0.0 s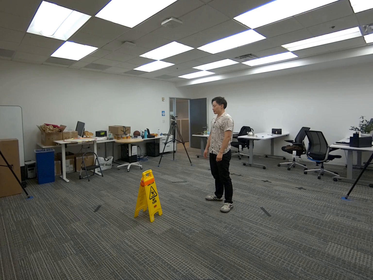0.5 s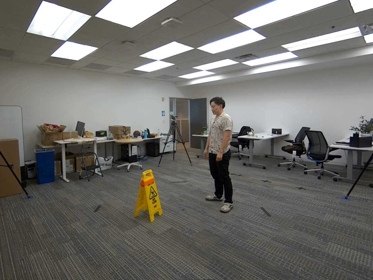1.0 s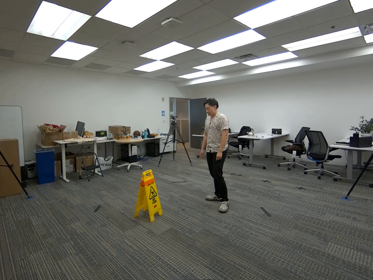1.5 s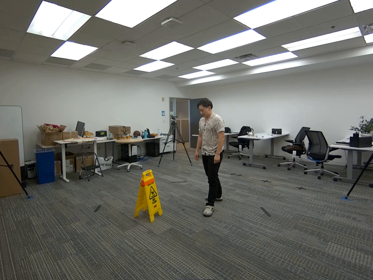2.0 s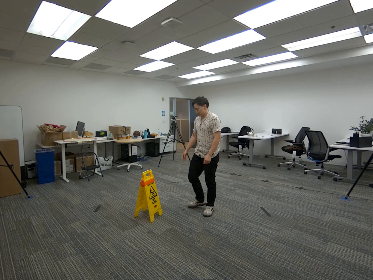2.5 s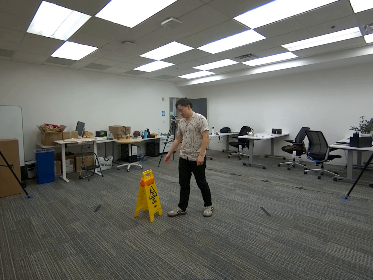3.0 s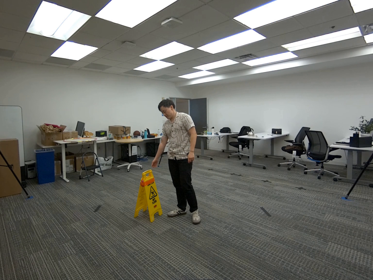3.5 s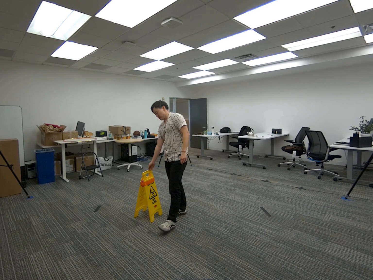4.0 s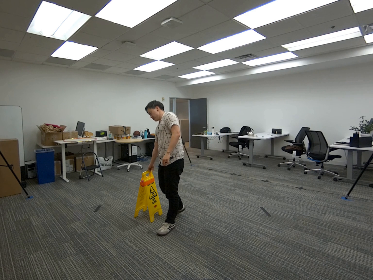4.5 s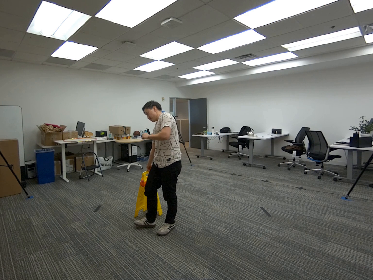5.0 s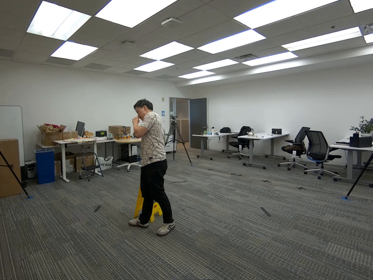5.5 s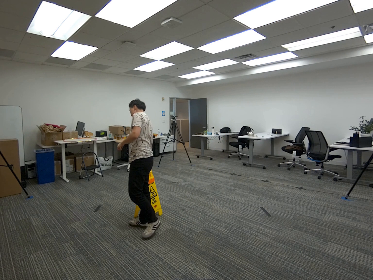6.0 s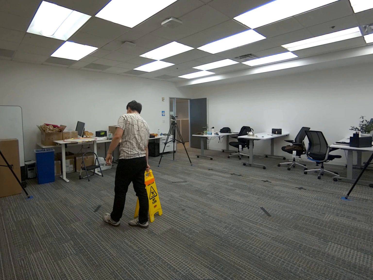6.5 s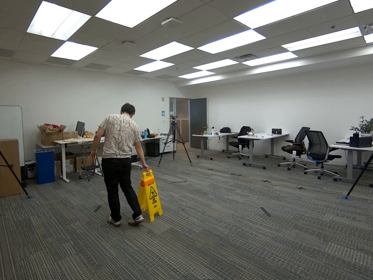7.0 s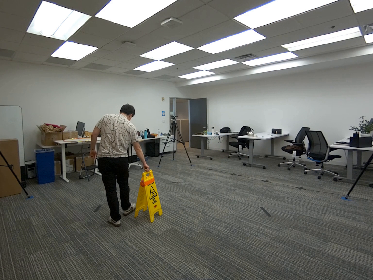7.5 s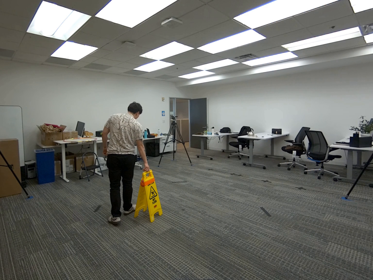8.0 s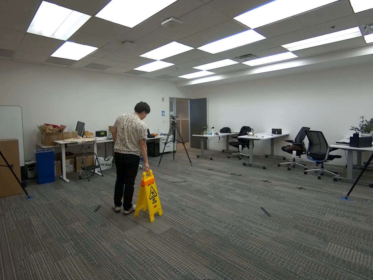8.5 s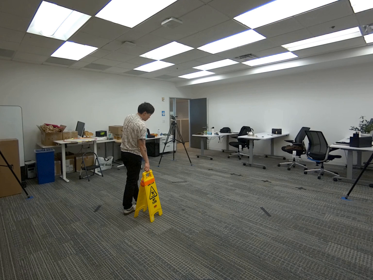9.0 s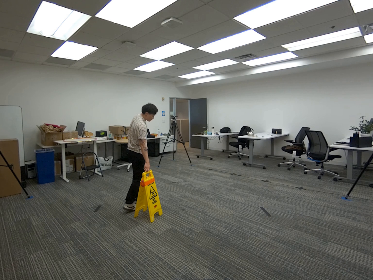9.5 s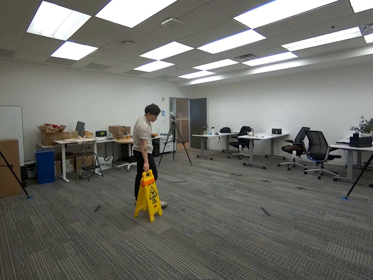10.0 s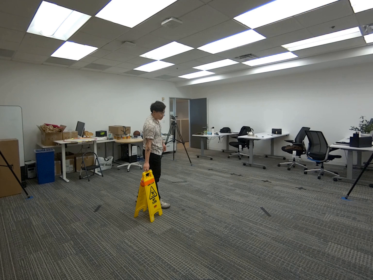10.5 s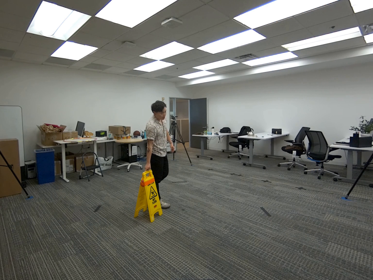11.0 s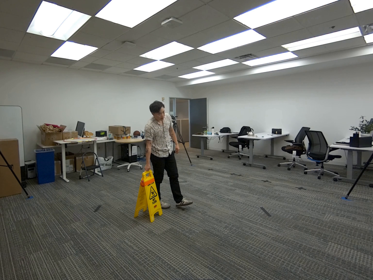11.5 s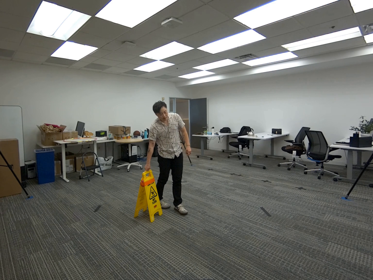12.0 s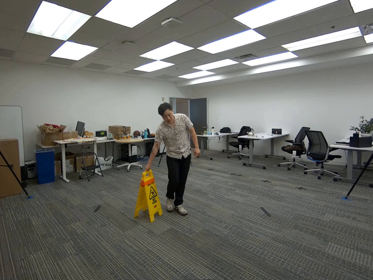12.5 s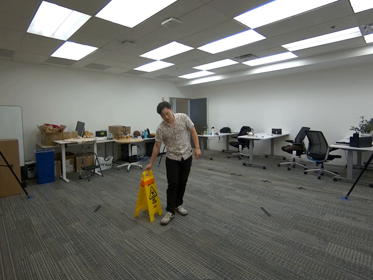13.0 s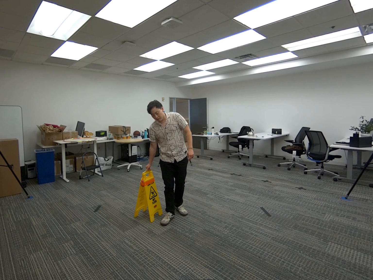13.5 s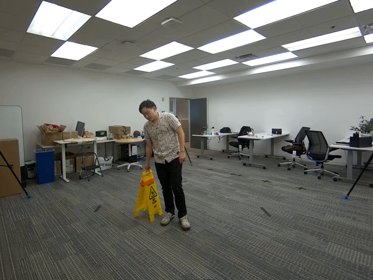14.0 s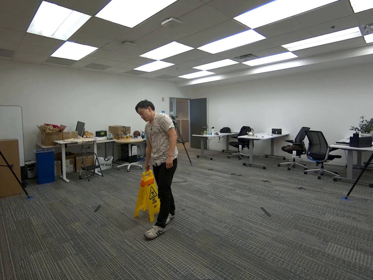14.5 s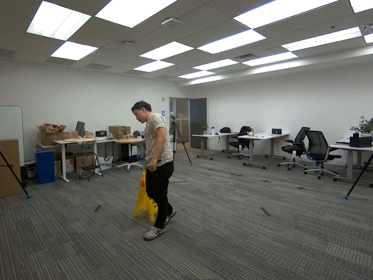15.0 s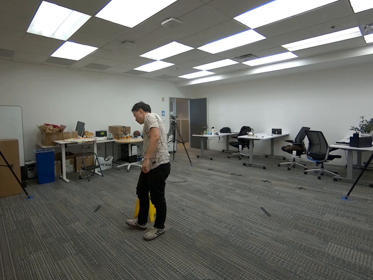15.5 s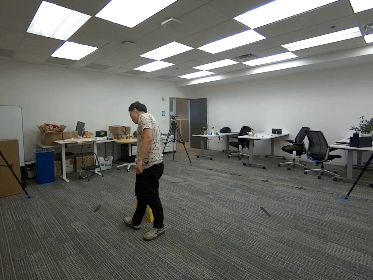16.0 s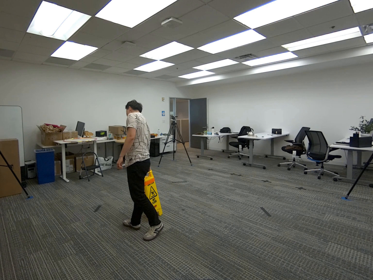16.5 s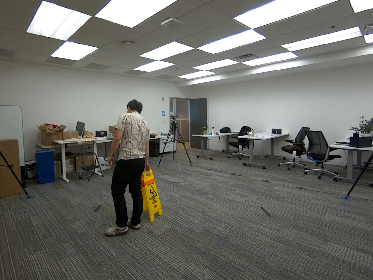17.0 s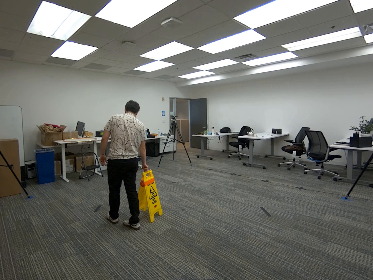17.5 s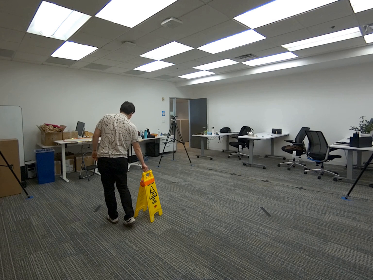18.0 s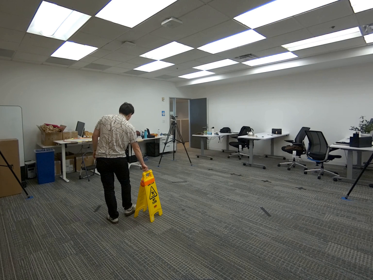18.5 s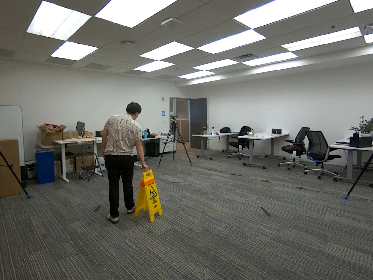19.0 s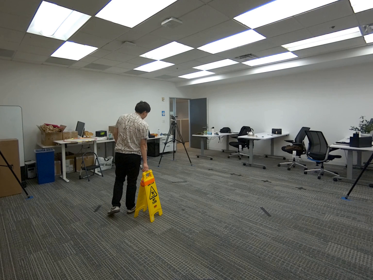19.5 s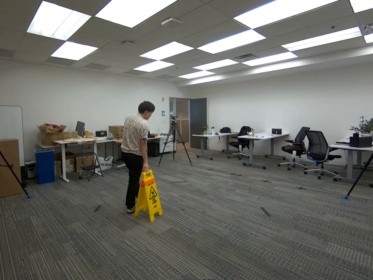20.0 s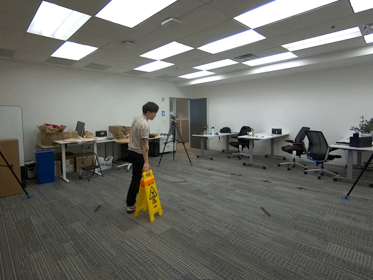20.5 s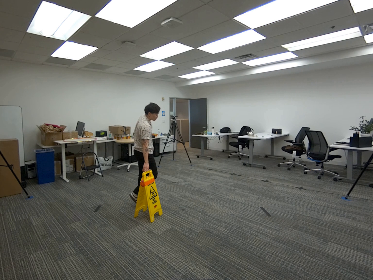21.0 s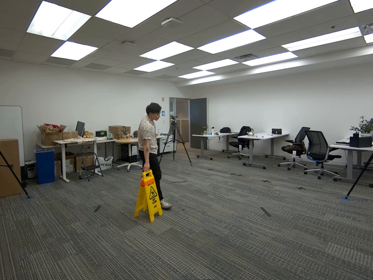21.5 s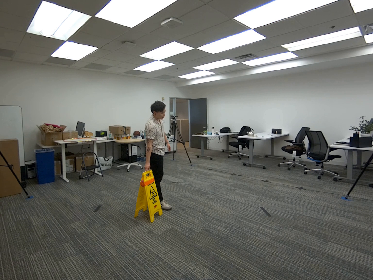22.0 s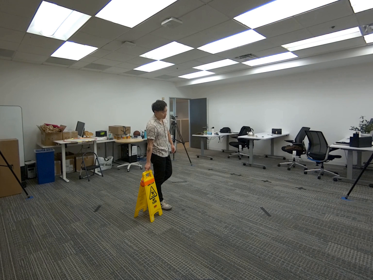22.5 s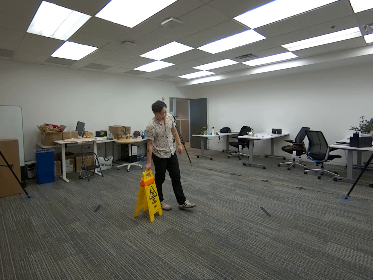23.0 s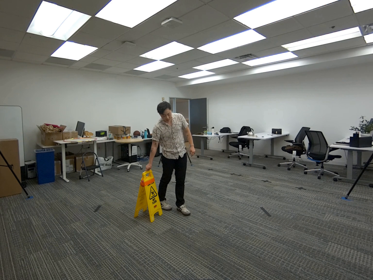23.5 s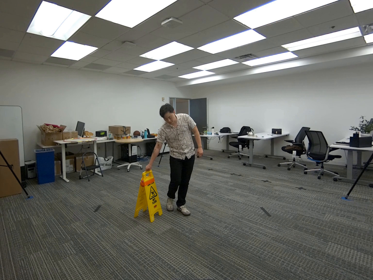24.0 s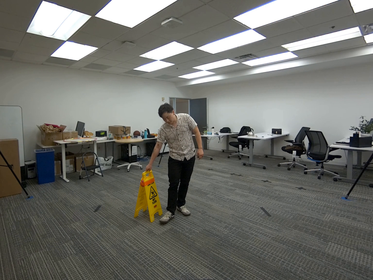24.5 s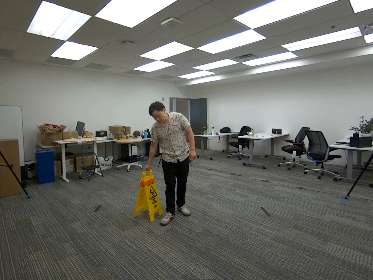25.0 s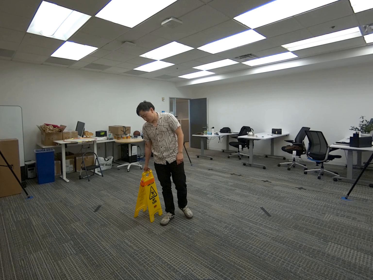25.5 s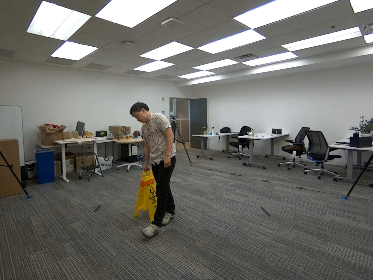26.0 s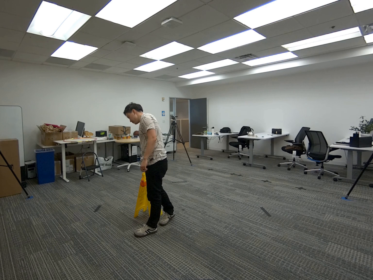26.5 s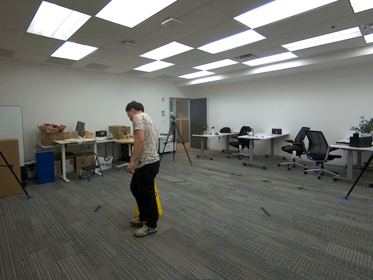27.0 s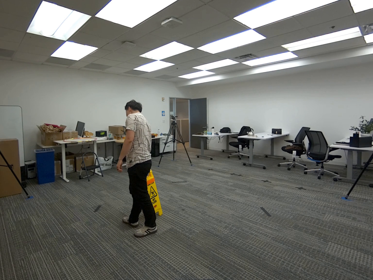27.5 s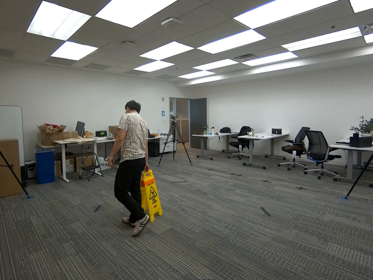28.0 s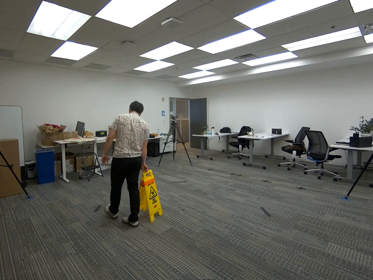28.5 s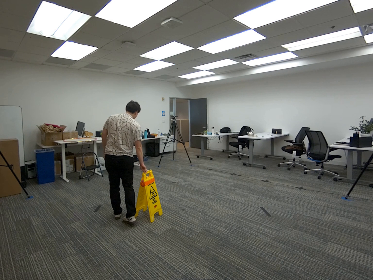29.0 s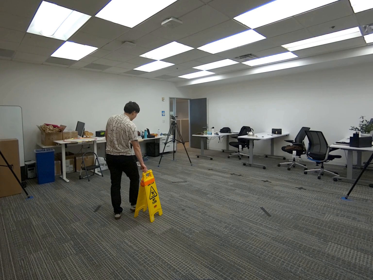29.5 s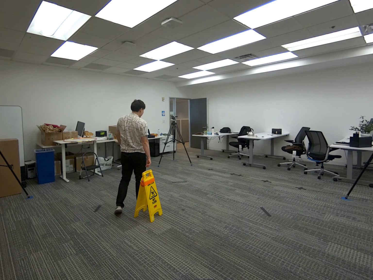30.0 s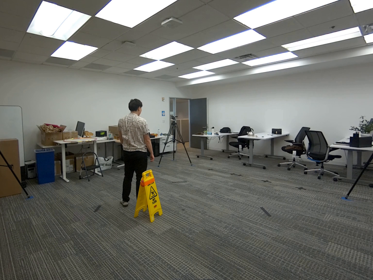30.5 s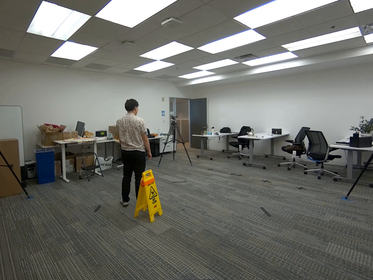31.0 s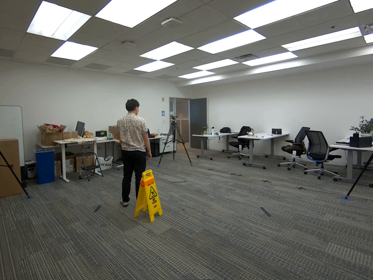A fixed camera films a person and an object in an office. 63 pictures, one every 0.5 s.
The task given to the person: Walk toward the sign and grasp the top with one hand. While keeping your hand on the sign, walk in a circle around it.
